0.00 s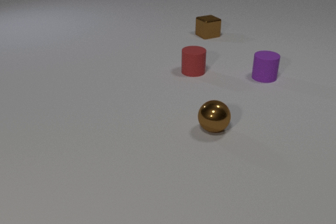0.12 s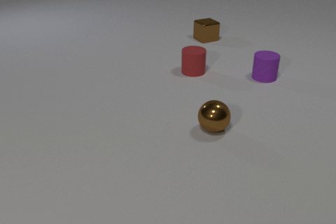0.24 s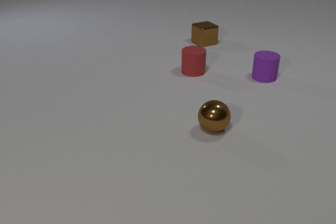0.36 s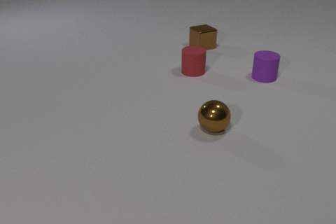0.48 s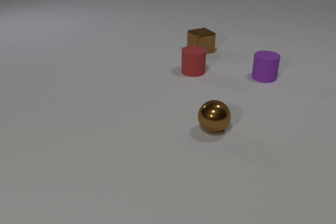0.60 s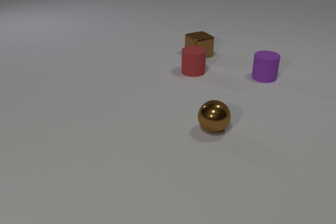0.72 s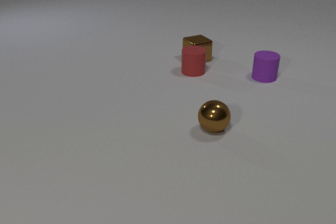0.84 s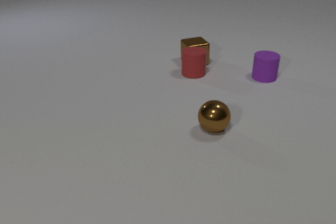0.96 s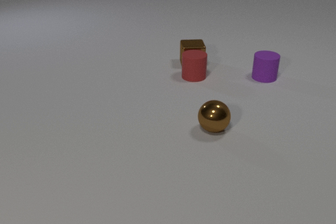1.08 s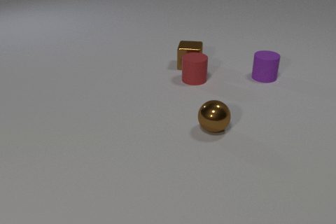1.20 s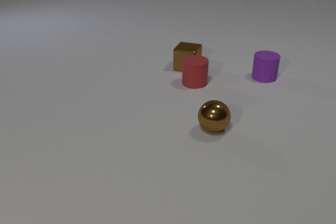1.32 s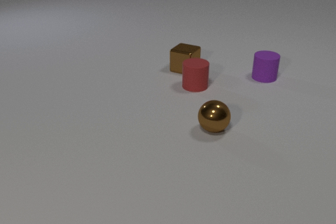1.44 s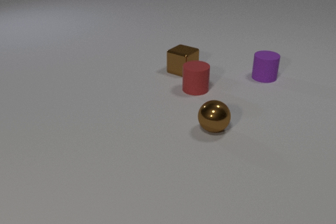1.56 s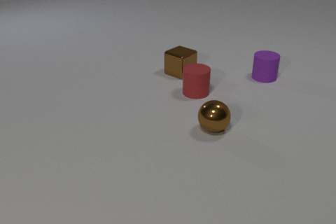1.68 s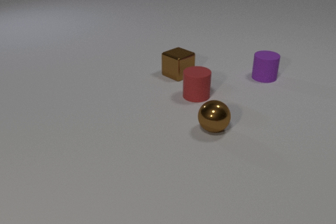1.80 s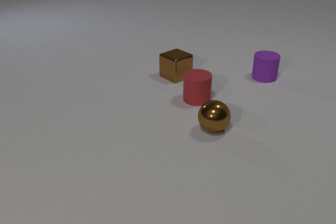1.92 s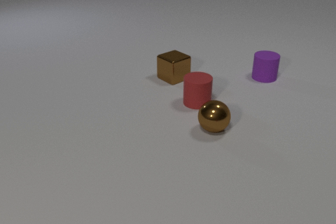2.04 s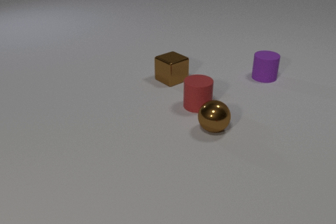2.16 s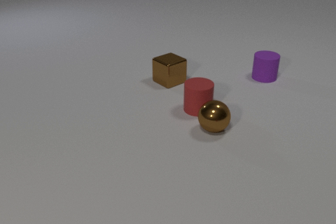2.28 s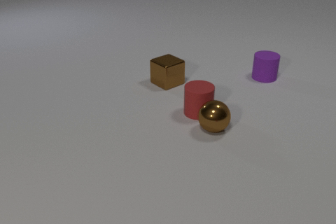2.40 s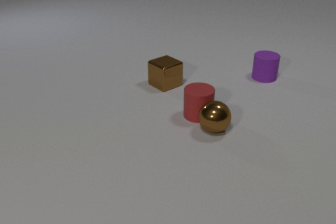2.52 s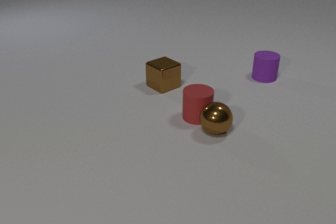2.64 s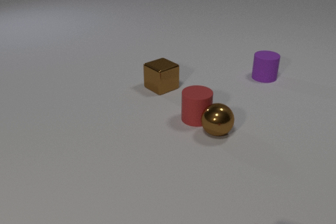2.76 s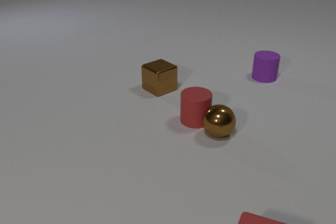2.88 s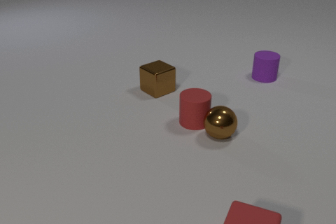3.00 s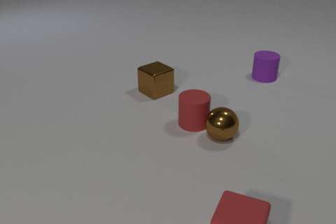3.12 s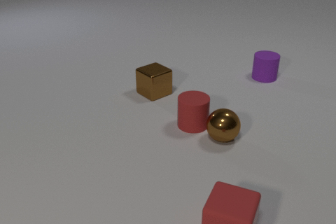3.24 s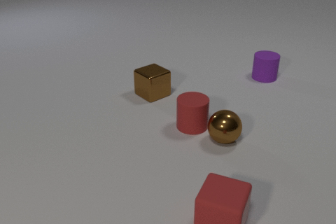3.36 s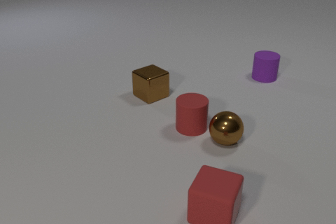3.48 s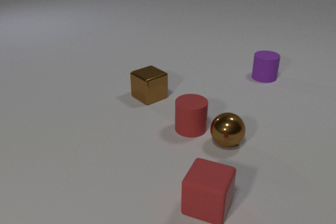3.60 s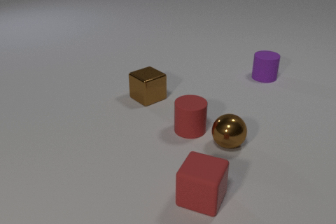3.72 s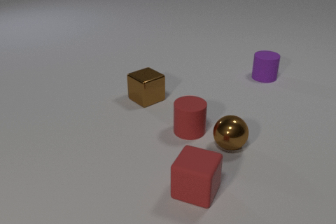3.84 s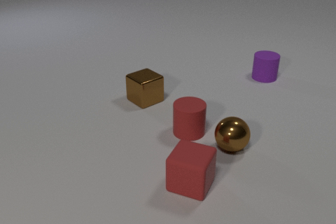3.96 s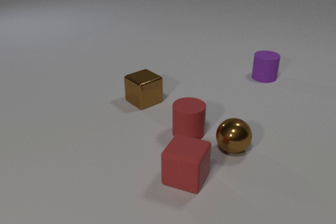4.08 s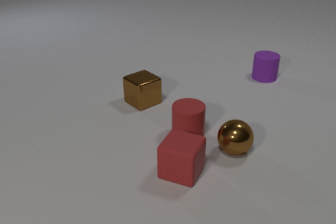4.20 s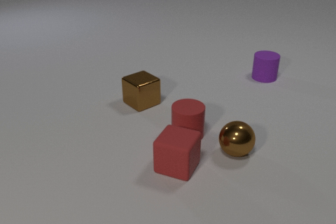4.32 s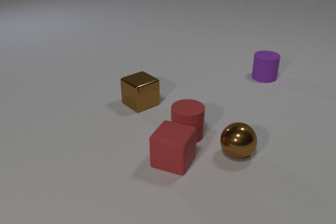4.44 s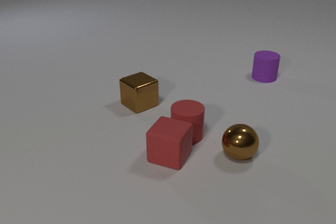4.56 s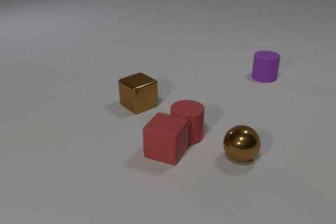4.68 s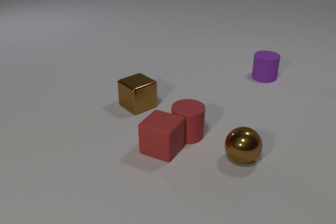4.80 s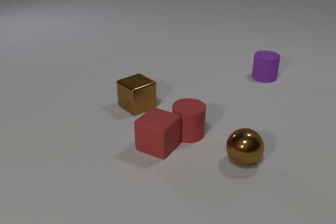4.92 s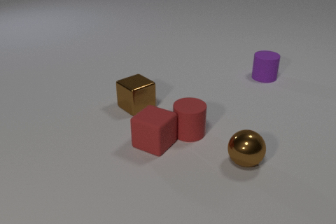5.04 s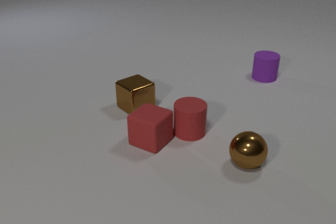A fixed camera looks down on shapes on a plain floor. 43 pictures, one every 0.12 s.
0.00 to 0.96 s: The brown metal cube slides toward the camera, spins clockwise seen from above by about 15 degrees, its near face sliding to the left. The red rubber cylinder slides toward the camera. The brown metal cube and the red rubber cylinder collide.
0.96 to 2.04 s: The brown metal cube slides toward the camera and to the left, spins so that its near face slides to the left, clockwise seen from above. The red rubber cylinder slides toward the camera.
2.04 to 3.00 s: The brown metal cube slides toward the camera and to the left. The red rubber cylinder slides toward the camera. The red rubber cube comes in at the bottom edge, slides away from the camera and to the left. The brown metal sphere rolls toward the camera and to the right. The red rubber cylinder and the brown metal sphere collide.
3.00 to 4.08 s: The brown metal cube slides toward the camera and to the left. The red rubber cylinder slides toward the camera. The red rubber cube slides away from the camera and to the left. The brown metal sphere rolls toward the camera and to the right.
4.08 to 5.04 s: The brown metal cube slides toward the camera and to the left. The red rubber cylinder moves, and ends about where it began. The red rubber cube slides away from the camera and to the left. The brown metal sphere rolls toward the camera and to the right. The red rubber cylinder and the red rubber cube collide.
How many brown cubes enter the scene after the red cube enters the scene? 0.
Are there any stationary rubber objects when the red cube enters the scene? yes.
What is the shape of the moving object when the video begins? cube.
